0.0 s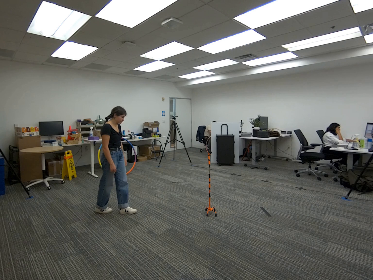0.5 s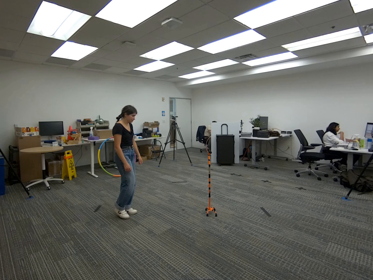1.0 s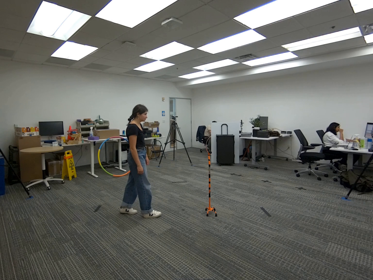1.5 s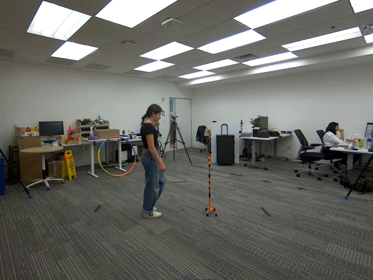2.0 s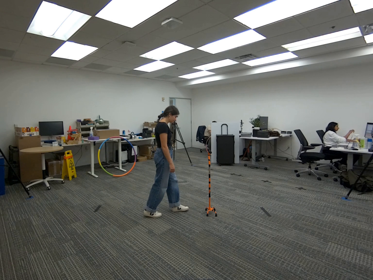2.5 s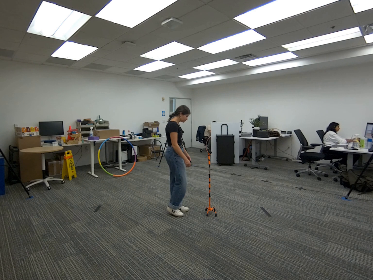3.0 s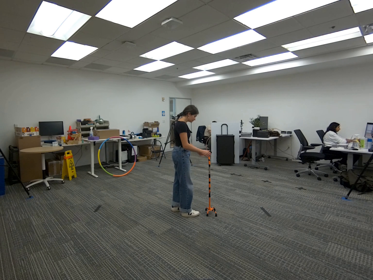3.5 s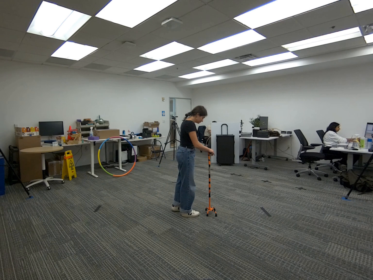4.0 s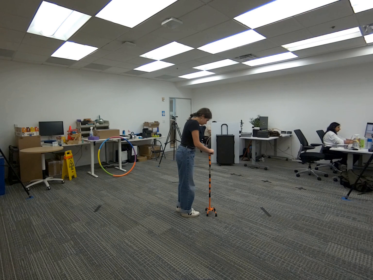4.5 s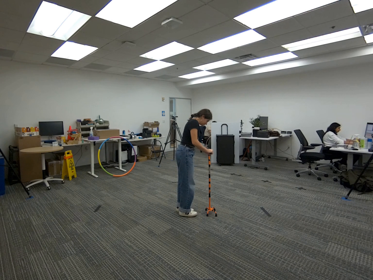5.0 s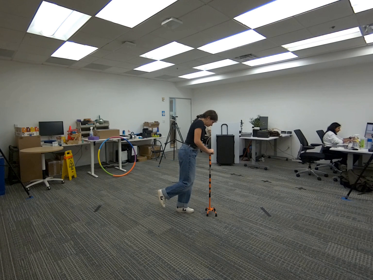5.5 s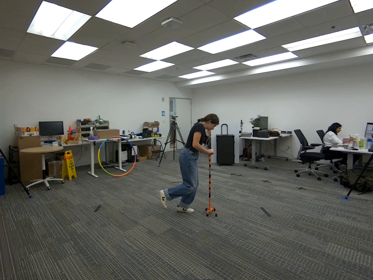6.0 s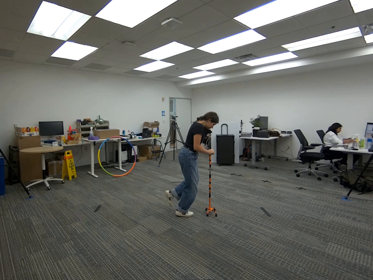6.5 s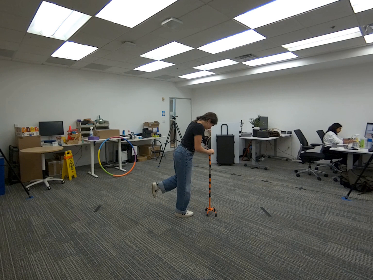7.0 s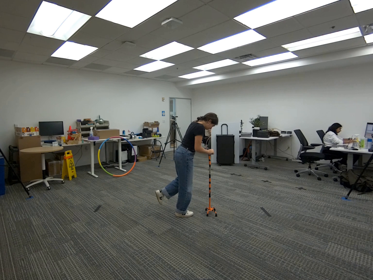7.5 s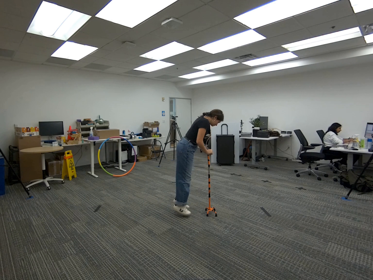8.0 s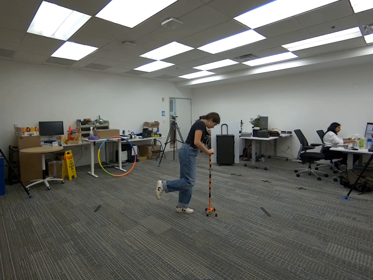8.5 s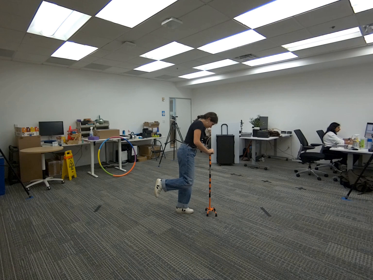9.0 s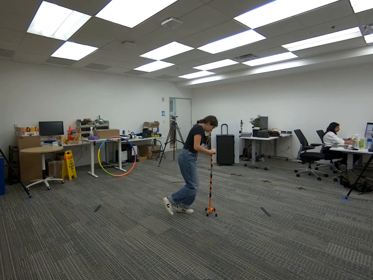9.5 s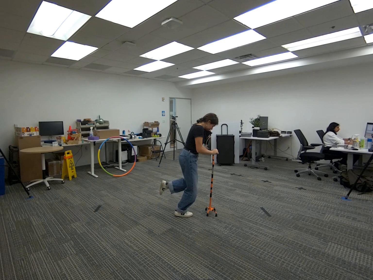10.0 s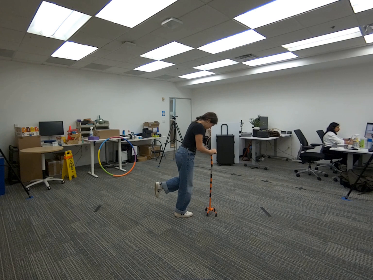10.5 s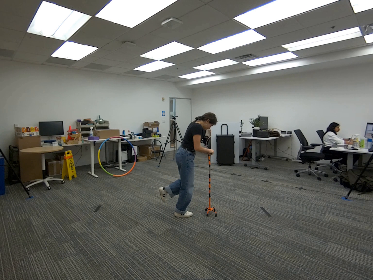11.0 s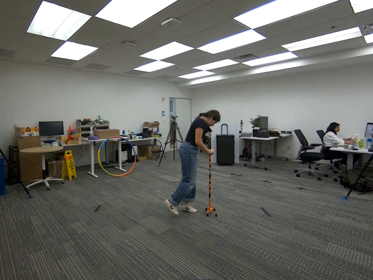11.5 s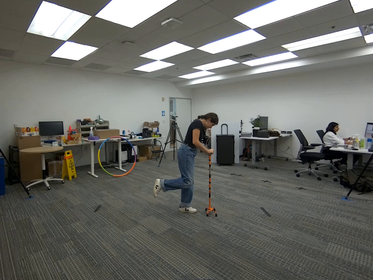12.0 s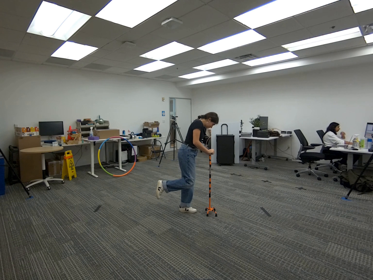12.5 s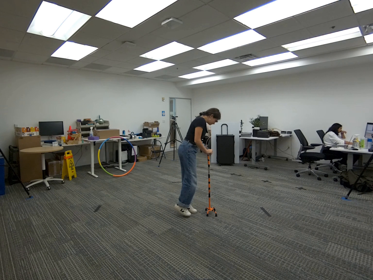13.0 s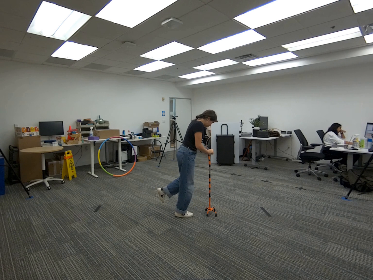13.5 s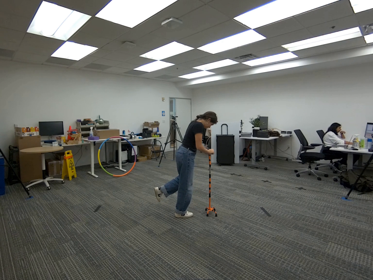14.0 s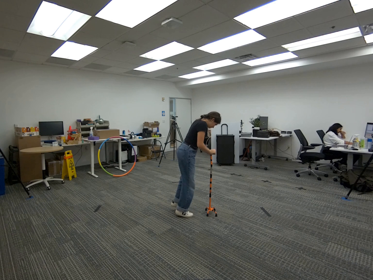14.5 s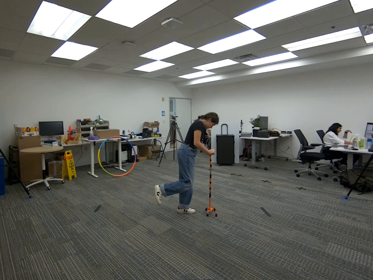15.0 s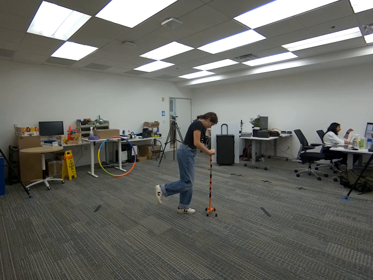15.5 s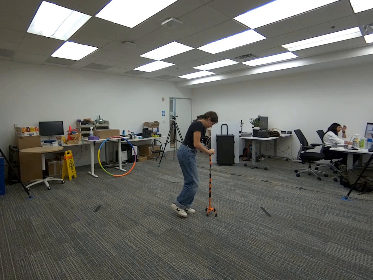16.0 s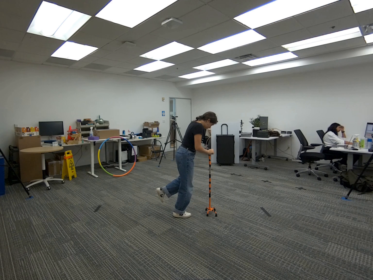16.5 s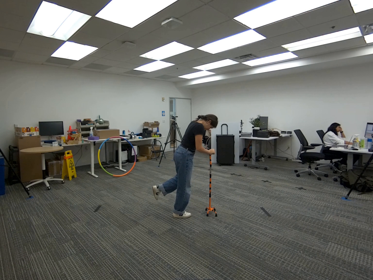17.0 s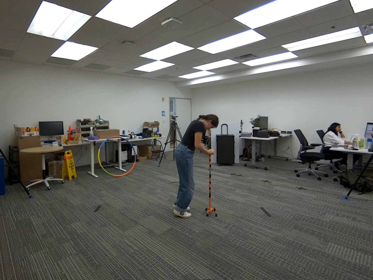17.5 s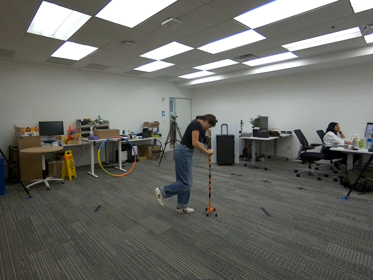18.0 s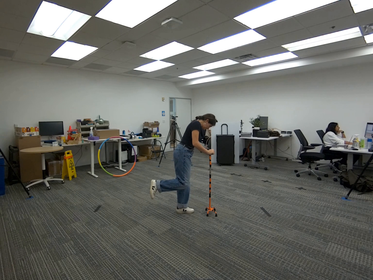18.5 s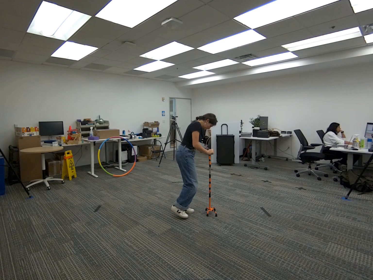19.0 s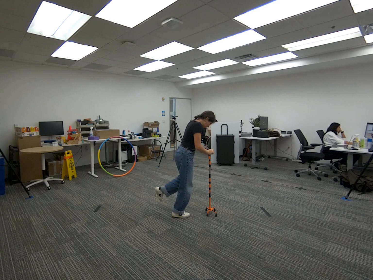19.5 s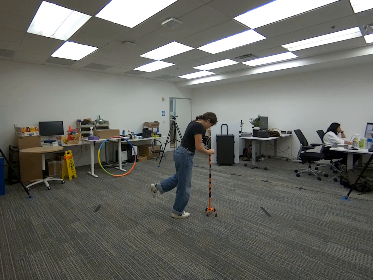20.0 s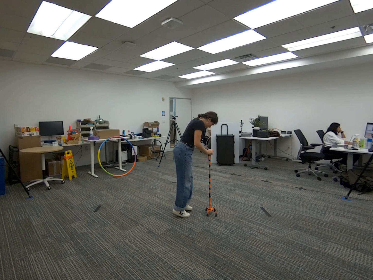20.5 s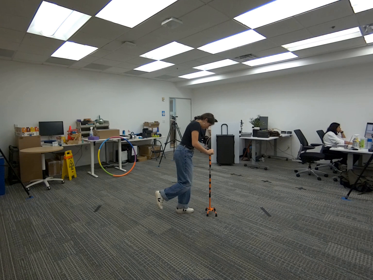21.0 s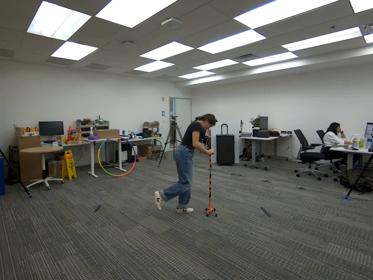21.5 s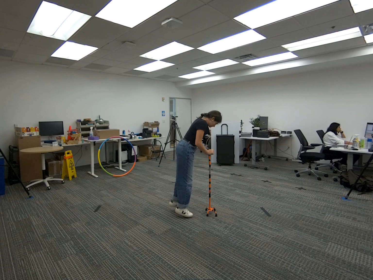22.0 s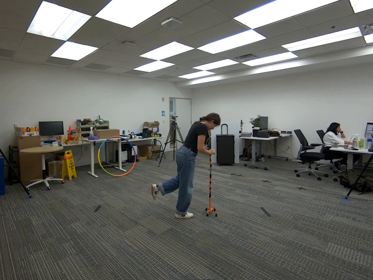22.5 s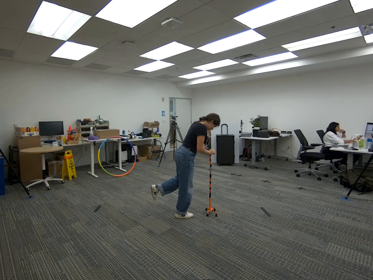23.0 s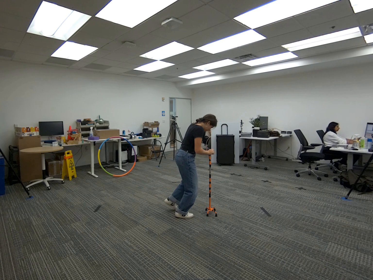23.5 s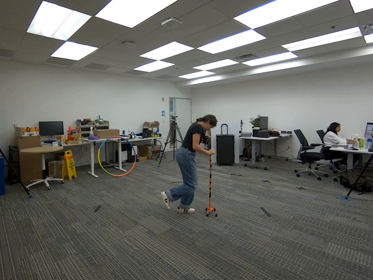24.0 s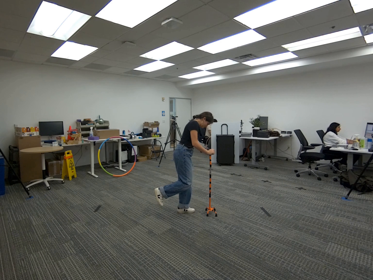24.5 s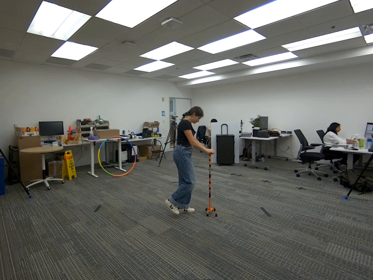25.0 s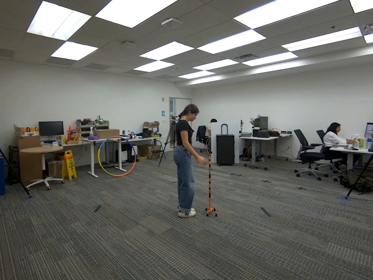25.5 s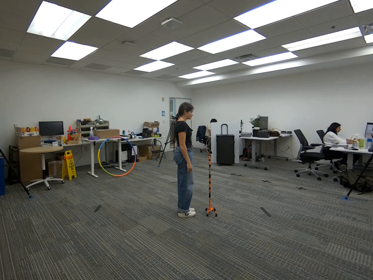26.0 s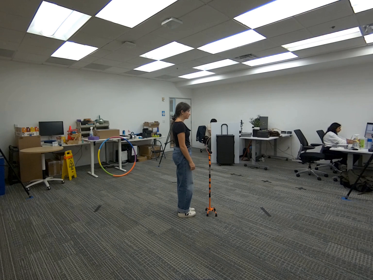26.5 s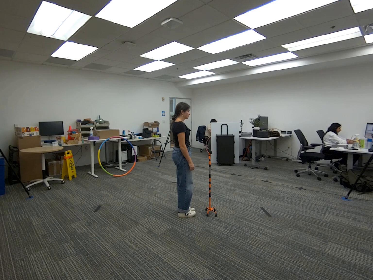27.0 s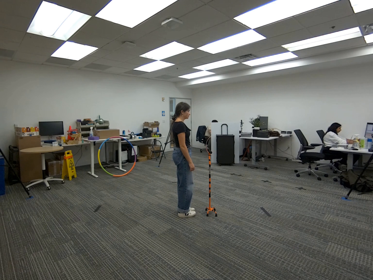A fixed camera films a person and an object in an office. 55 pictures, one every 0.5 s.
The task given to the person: Walk over to the cane and using both hands grasp the cane by the handle and using the cane as a balance infront of you proceed to hop from one leg to another alternating the hop. Let go of the cane when complete.
